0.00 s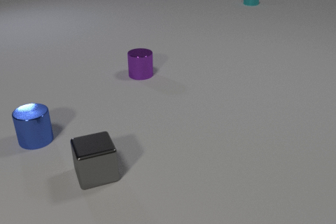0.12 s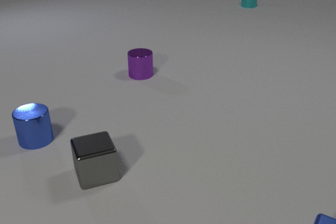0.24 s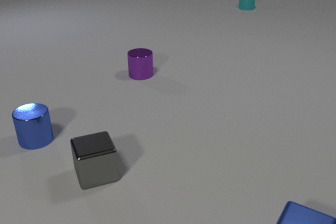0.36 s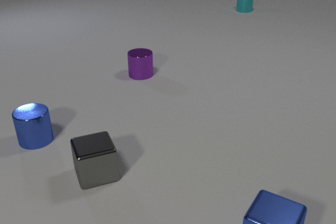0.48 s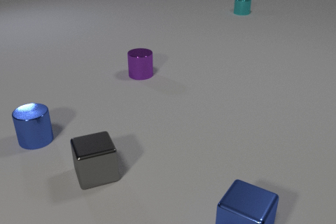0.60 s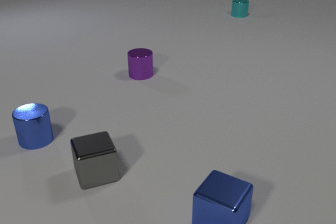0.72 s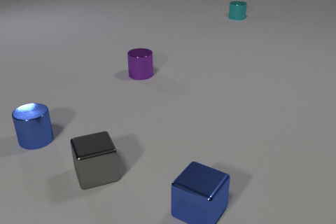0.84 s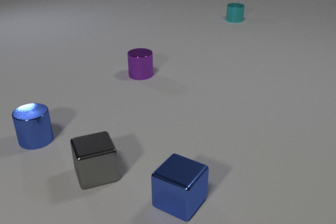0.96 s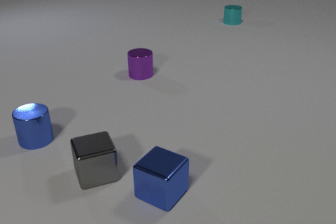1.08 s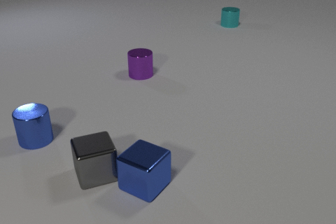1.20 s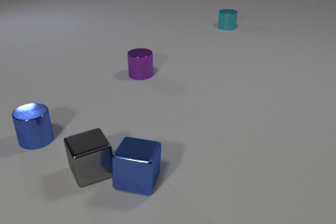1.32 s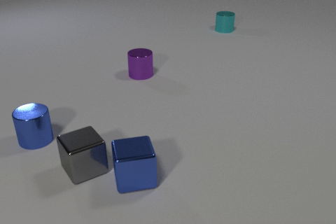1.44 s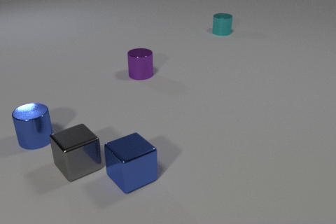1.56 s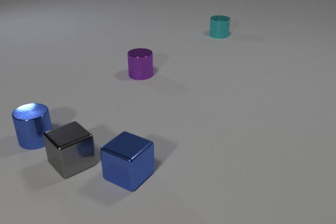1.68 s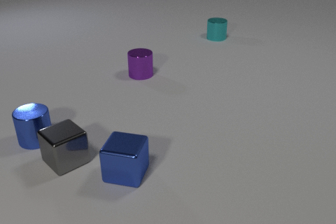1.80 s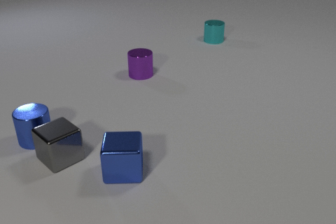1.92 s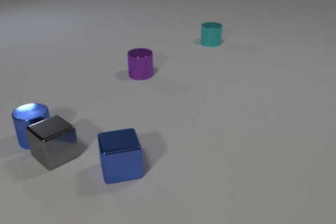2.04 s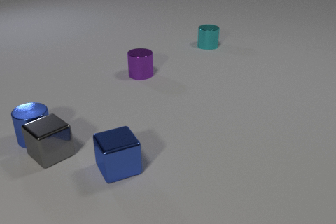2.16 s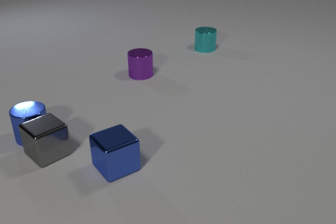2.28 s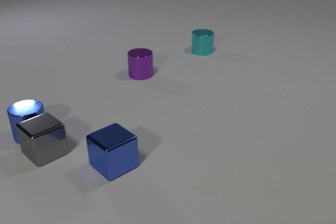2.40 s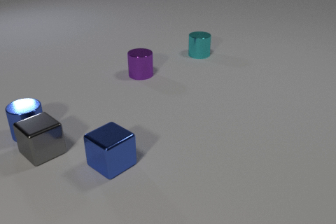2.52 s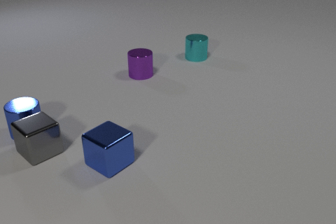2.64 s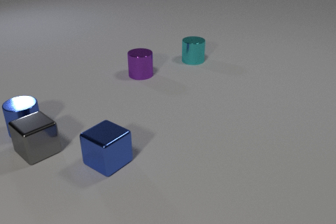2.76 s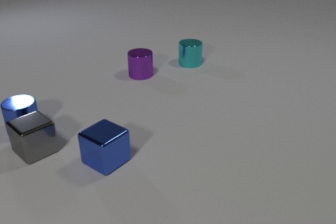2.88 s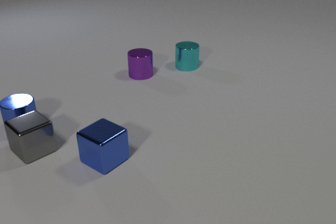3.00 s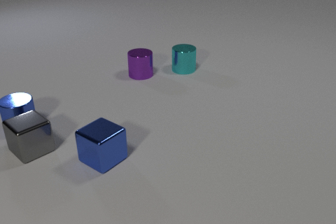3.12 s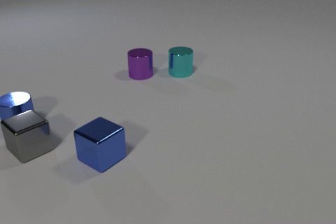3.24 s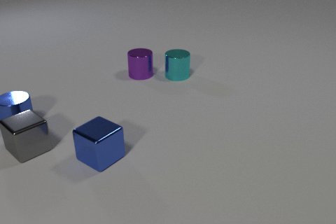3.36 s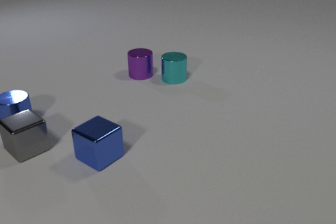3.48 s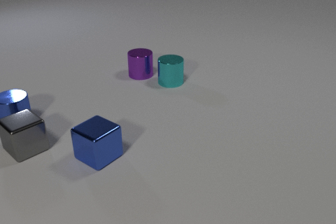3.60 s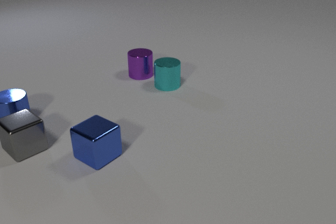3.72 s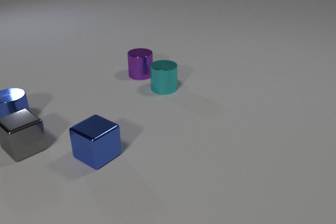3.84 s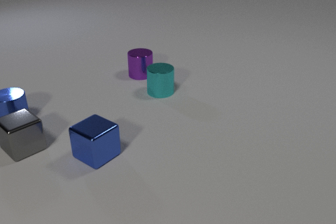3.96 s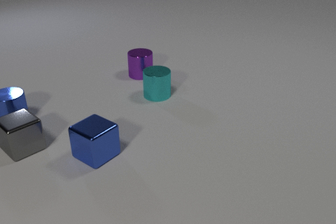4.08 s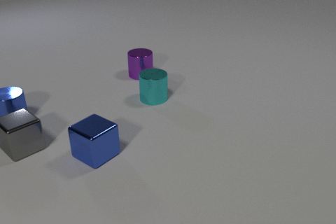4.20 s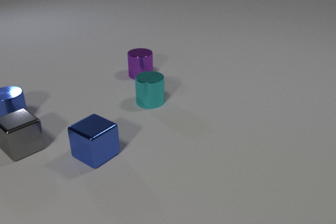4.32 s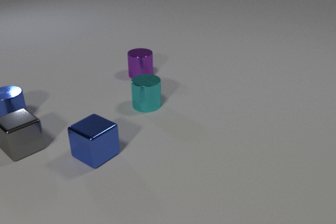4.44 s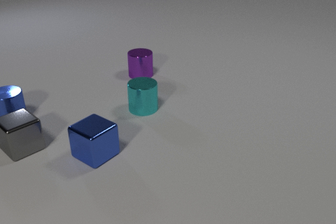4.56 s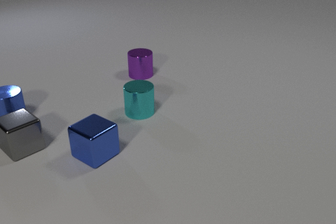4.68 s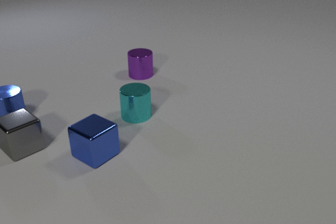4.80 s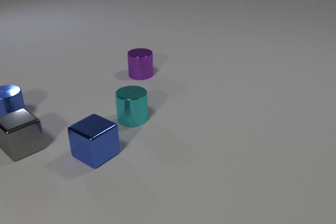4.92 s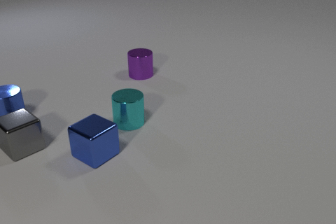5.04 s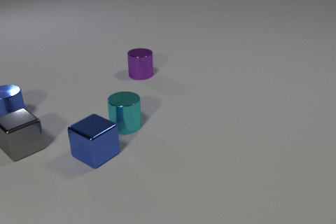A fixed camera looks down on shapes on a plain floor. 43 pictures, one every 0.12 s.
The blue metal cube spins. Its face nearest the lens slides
to the right.
The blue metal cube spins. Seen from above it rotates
counterclockwise.
0.00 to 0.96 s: The blue metal cube comes in at the bottom edge, slides to the left and away from the camera. The cyan metal cylinder slides toward the camera.
0.96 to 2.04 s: The blue metal cube slides to the left and away from the camera, spins so that its near face slides to the right, counterclockwise seen from above. The gray metal cube slides away from the camera and to the left, spins so that its near face slides to the right, counterclockwise seen from above. The cyan metal cylinder slides toward the camera. The blue metal cube and the gray metal cube collide. The gray metal cube and the blue metal cylinder collide.
2.04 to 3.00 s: The blue metal cube slides away from the camera and to the left, spins so that its near face slides to the right, counterclockwise seen from above. The gray metal cube slides to the left and away from the camera. The blue metal cylinder slides away from the camera and to the left. The cyan metal cylinder slides toward the camera.
3.00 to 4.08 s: The blue metal cube slides away from the camera. The gray metal cube slides to the left. The blue metal cylinder slides away from the camera and to the left. The cyan metal cylinder slides toward the camera and to the left.
4.08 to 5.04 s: The cyan metal cylinder slides toward the camera and to the left.
Are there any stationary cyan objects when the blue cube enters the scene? no.
How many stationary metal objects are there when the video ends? 4.
What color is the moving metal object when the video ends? cyan.
